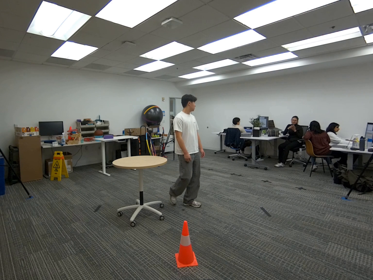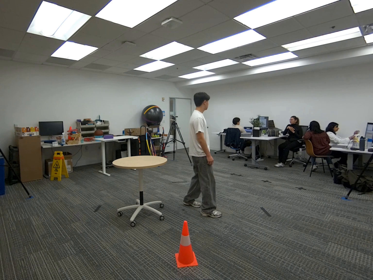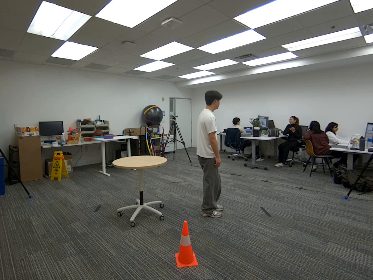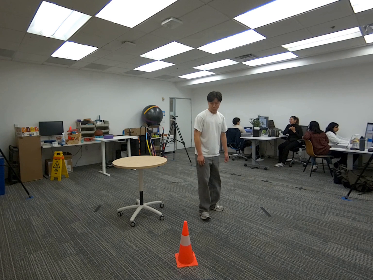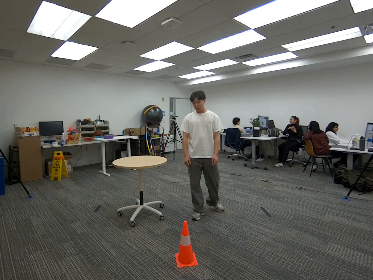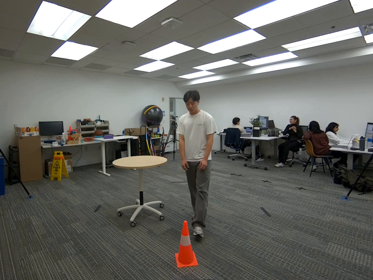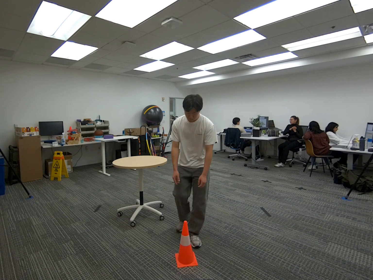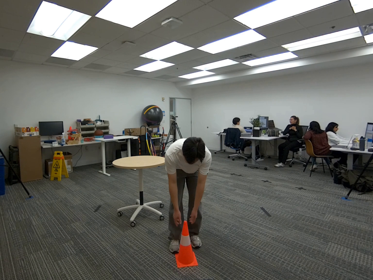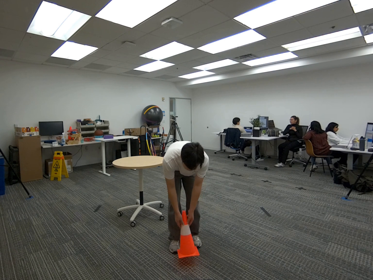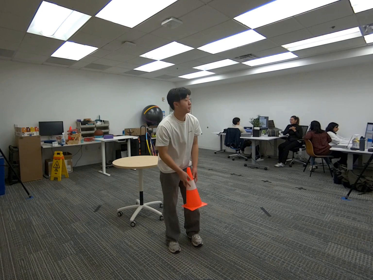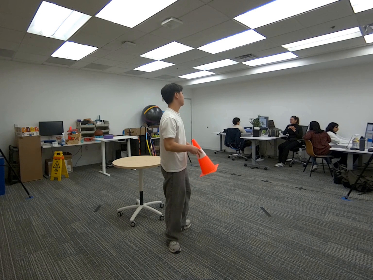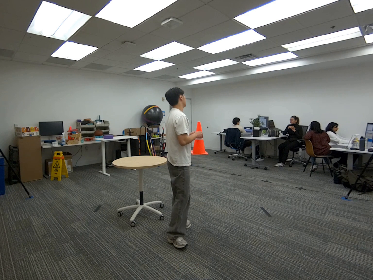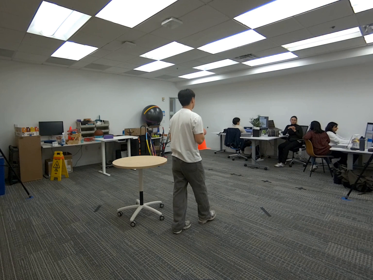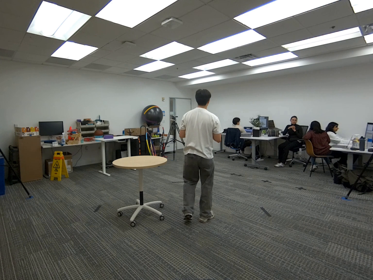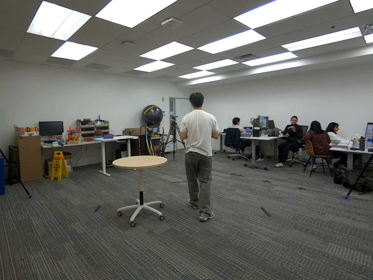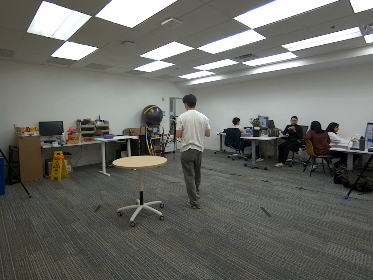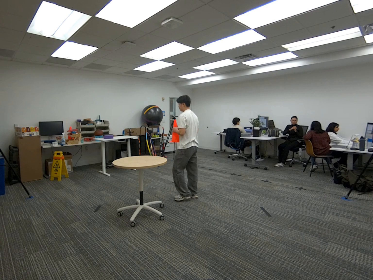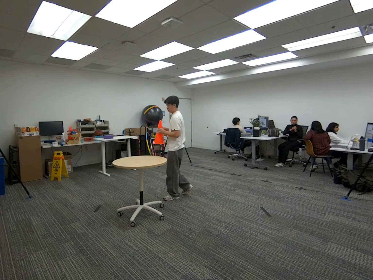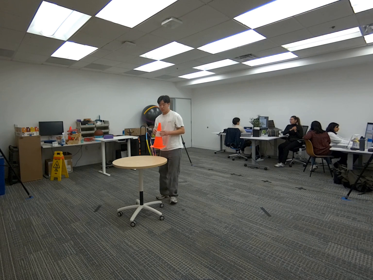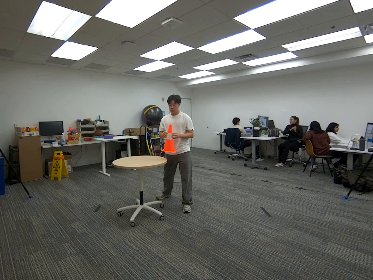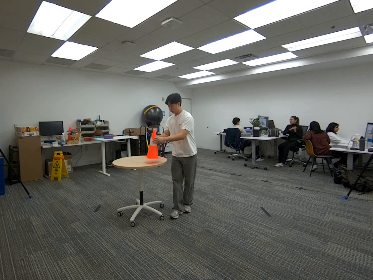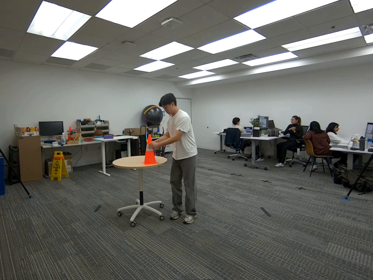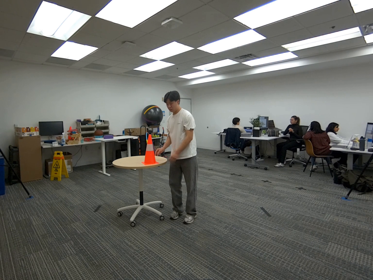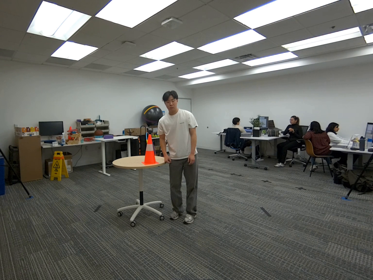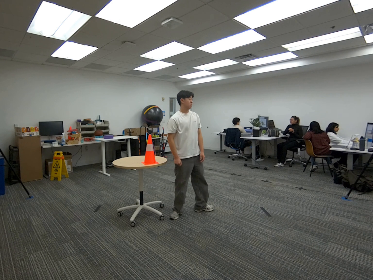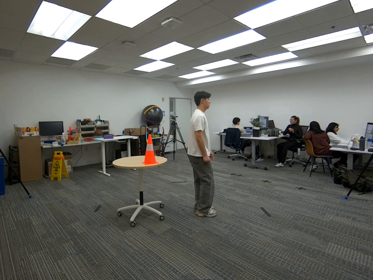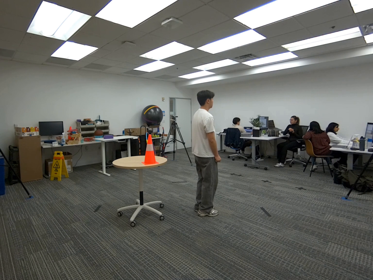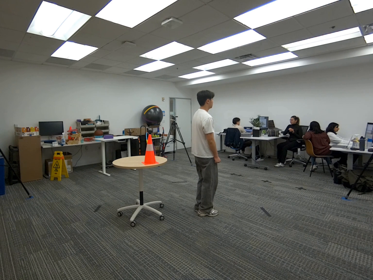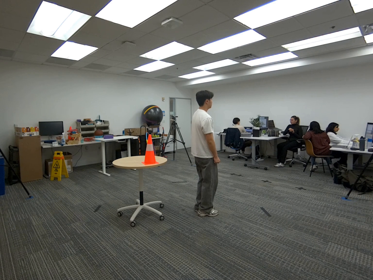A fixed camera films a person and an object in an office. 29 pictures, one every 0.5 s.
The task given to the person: Walk over to the traffic cone on the ground, pick up the cone with both hands and place it on the round table.
